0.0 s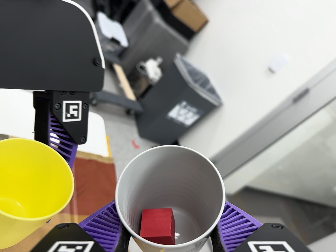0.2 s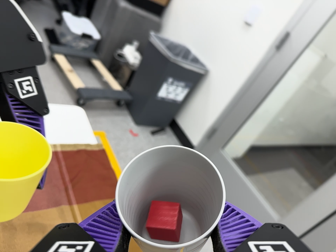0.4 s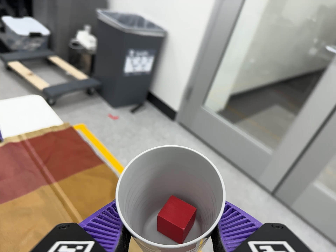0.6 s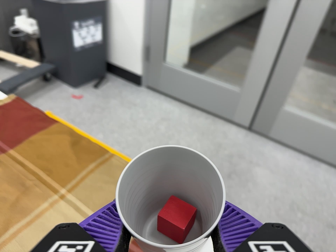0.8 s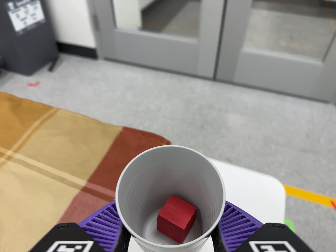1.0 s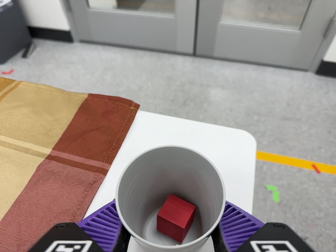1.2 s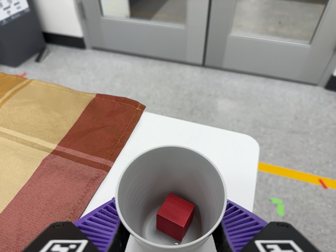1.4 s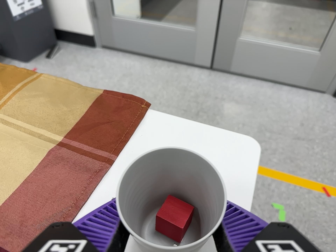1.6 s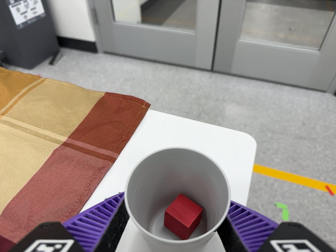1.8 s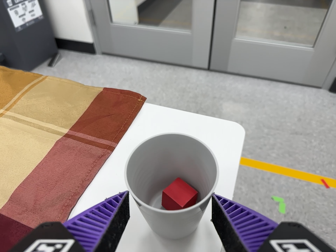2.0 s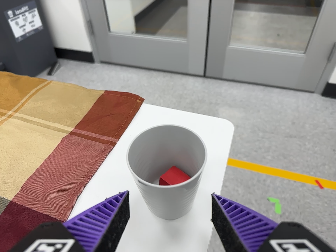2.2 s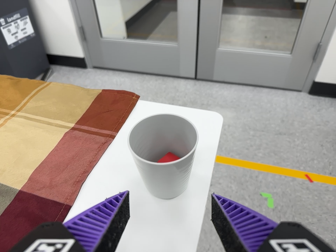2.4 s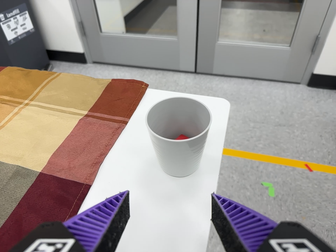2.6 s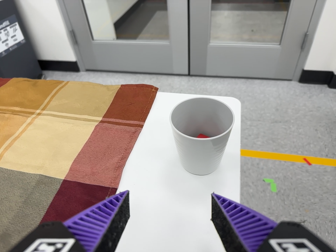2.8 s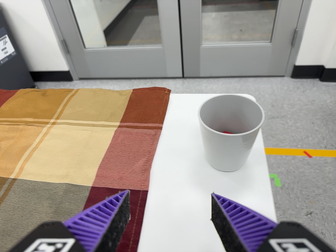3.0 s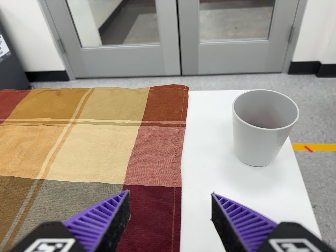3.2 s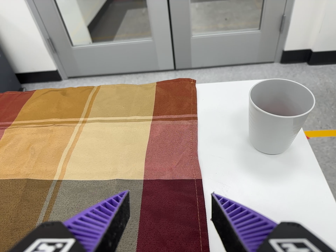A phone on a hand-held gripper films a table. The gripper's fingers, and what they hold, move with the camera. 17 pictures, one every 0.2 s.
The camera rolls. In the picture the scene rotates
counterclockwise.
0.0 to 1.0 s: The camera swings to its right by about 15 degrees, and the scene slides to the left. It travels toward the bottom of its view and to its right, about 34 cm, so close, fixed things drift upward. Its aim tips toward the bottom of its view by about 25 degrees, and the scene shifts upward. It rolls about its line of sight by about 65 degrees, and the scene rotates counterclockwise.
1.0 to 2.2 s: The camera travels backward and toward the bottom of its view, about 14 cm, so what stands in front gets smaller.
2.2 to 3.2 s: The camera travels to its left, about 20 cm, so close, fixed things drift to the right. It rolls about its line of sight by about 10 degrees, and the scene rotates counterclockwise.
The film runs backward here.
